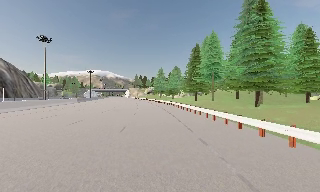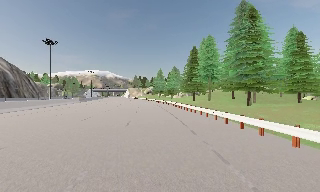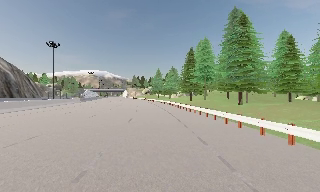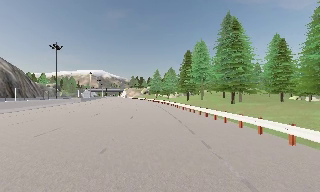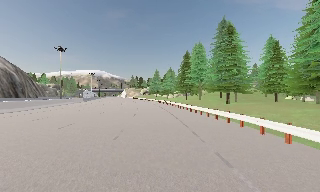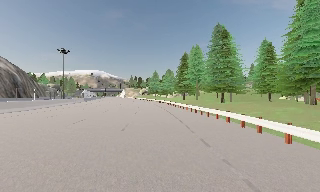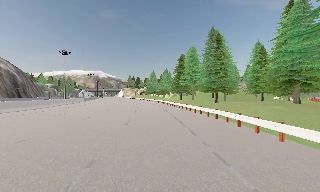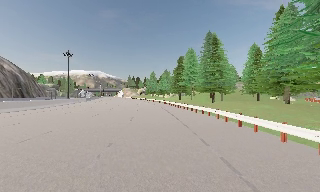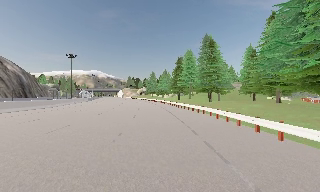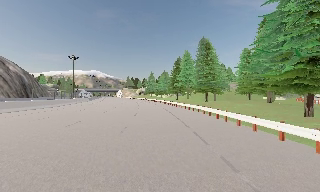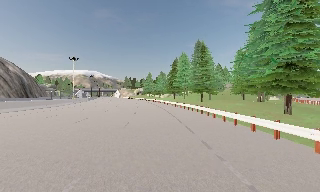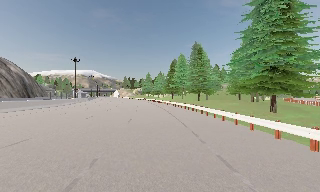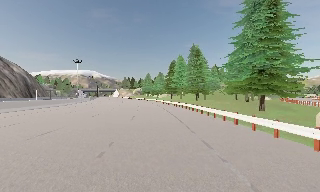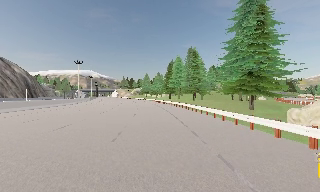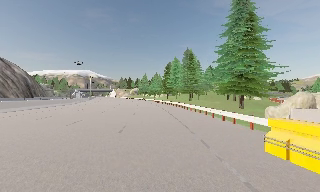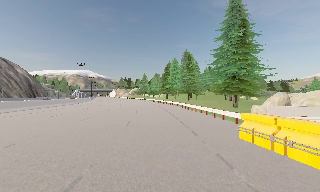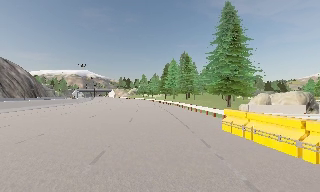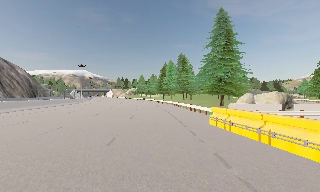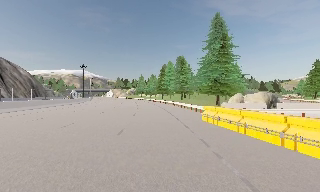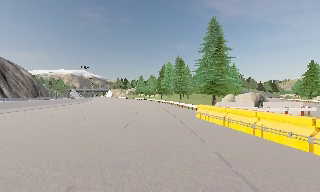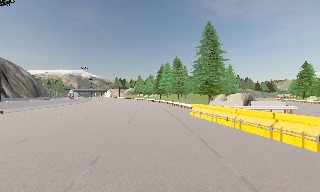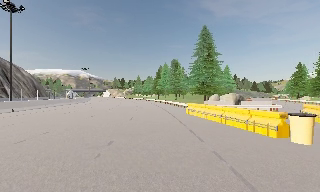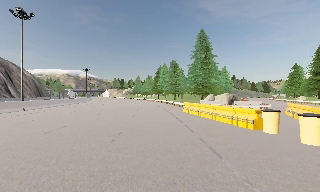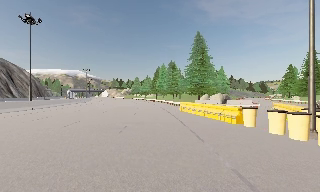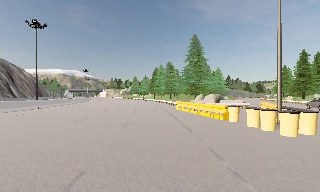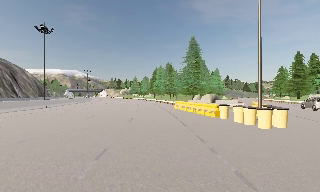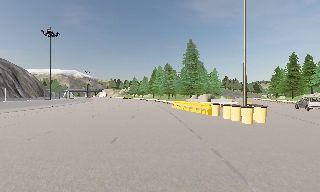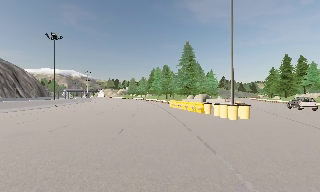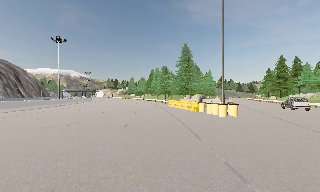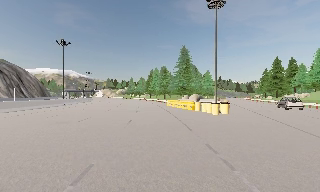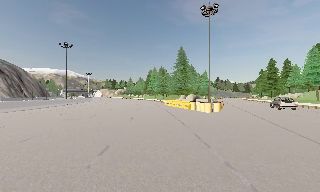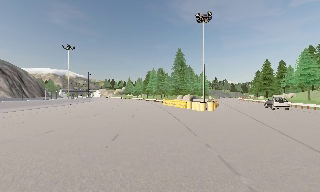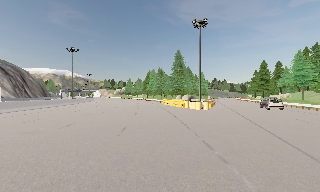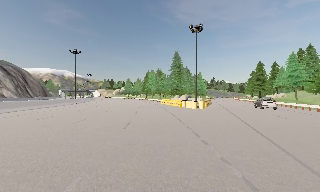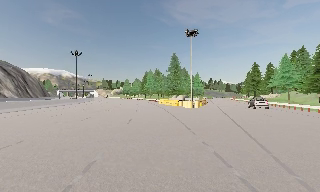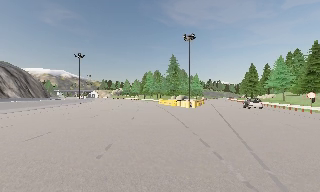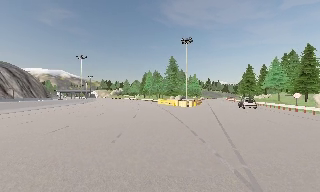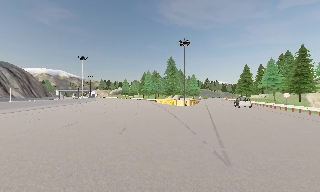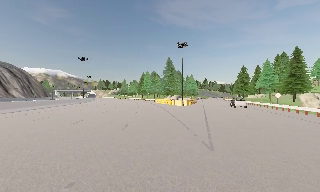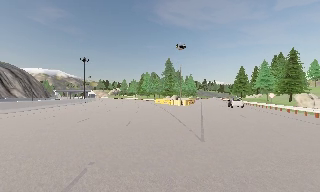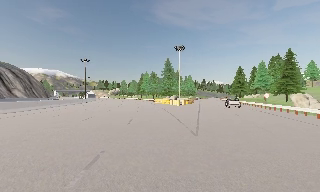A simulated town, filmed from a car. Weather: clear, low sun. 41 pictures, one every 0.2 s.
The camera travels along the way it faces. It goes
backward.
0.0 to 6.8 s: The camera pans to its right, which is clockwise from overhead, by about 15 degrees. It travels backward, about 55 m, so what stands in front gets smaller.
6.8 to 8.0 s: The camera travels backward, about 8 m, so what stands in front gets smaller. It loses speed.
The film runs backward here.
